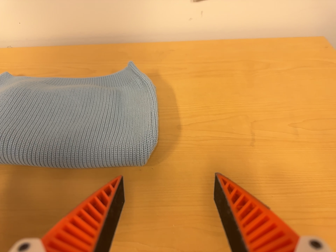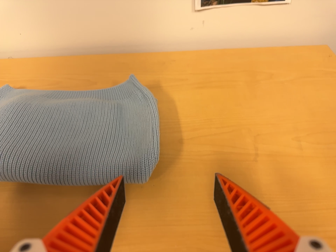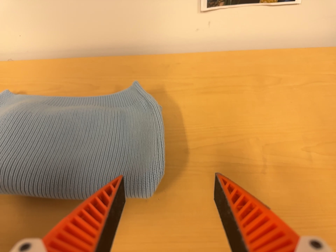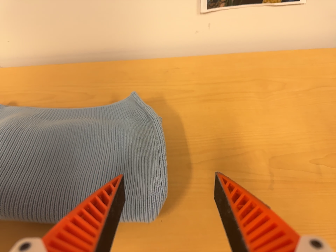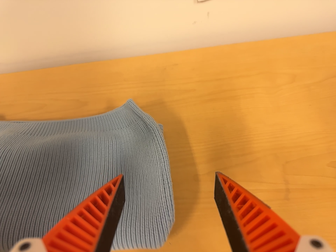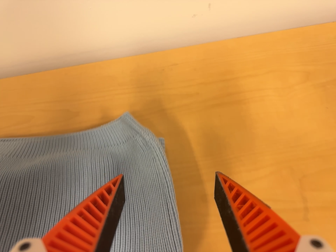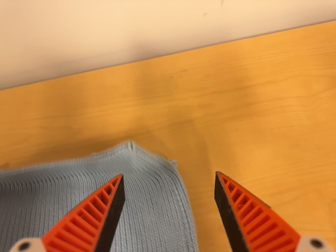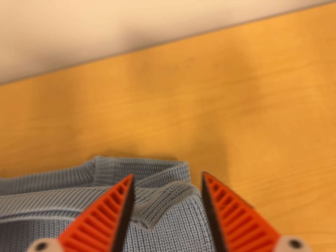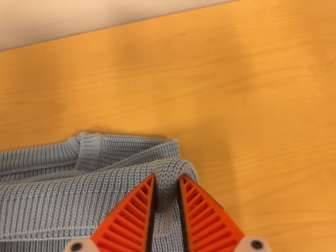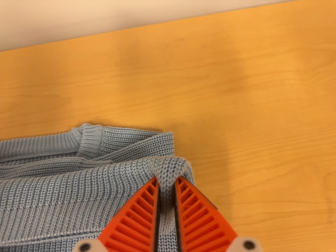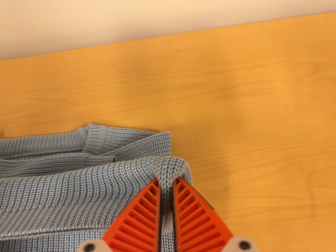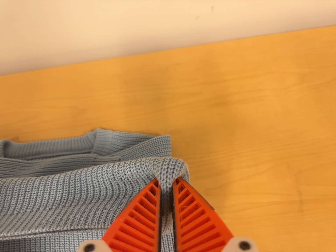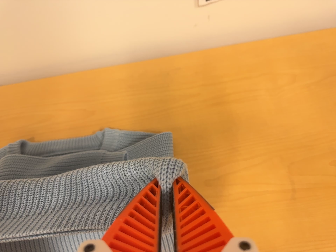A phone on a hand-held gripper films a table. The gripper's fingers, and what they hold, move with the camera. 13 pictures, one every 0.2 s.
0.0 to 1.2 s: The camera travels toward the top of its view and forward, about 26 cm. Its aim tips toward the bottom of its view by about 15 degrees. It rolls about its line of sight by about 10 degrees, and the scene rotates counterclockwise.
1.2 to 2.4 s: The camera travels backward and toward the bottom of its view, about 10 cm, so what stands in front gets smaller.
The film runs backward here.
